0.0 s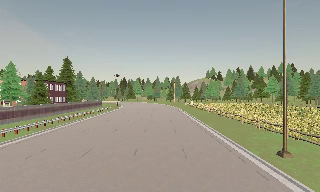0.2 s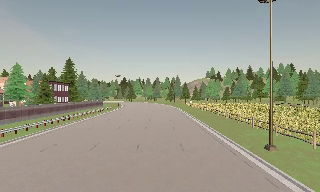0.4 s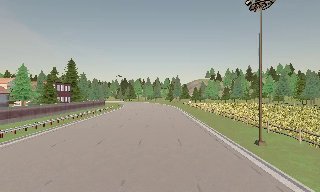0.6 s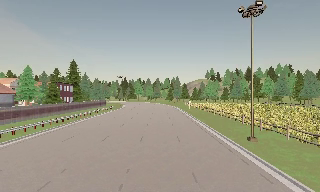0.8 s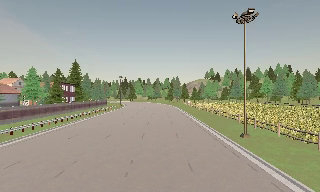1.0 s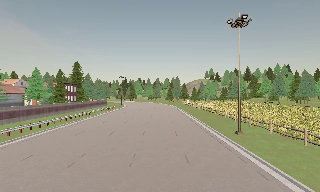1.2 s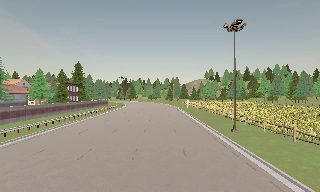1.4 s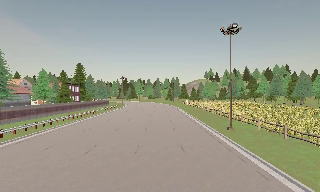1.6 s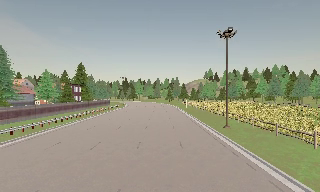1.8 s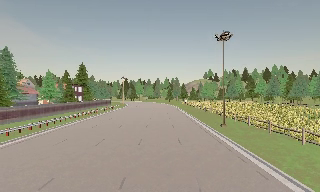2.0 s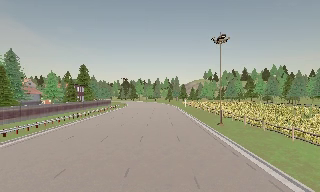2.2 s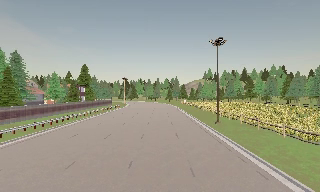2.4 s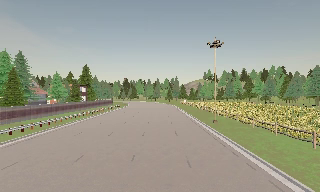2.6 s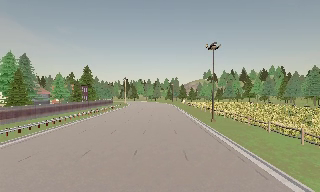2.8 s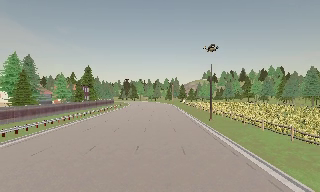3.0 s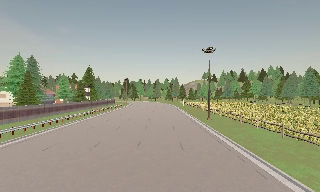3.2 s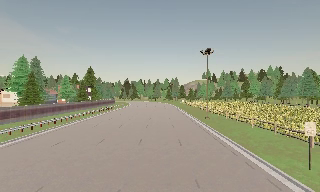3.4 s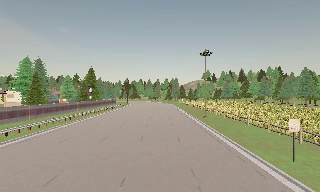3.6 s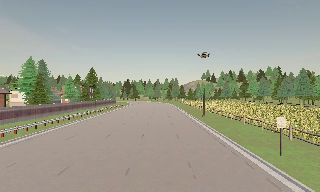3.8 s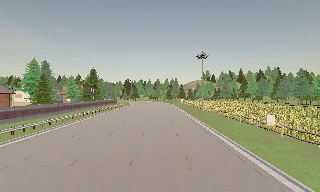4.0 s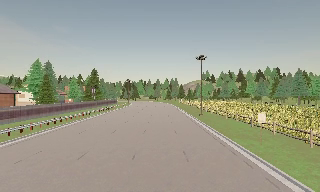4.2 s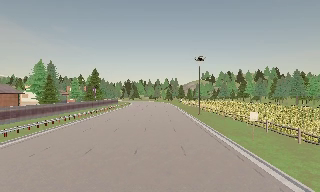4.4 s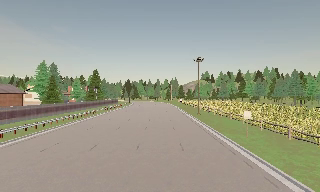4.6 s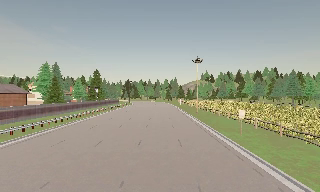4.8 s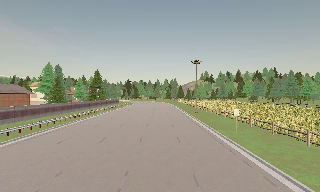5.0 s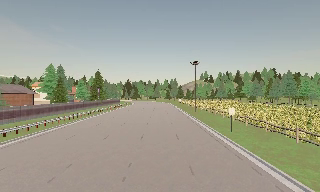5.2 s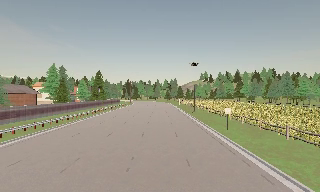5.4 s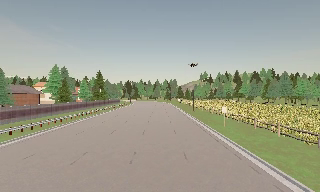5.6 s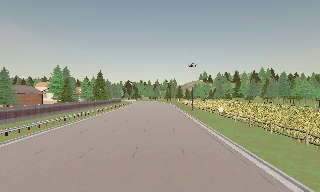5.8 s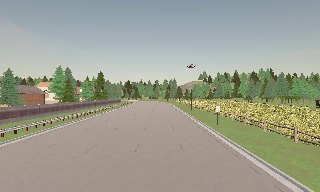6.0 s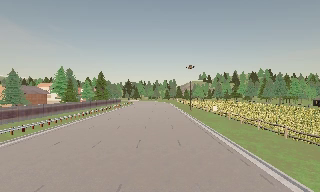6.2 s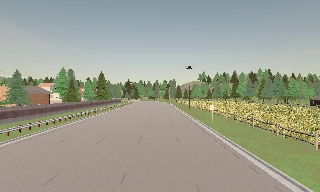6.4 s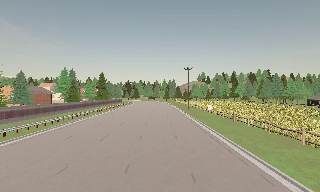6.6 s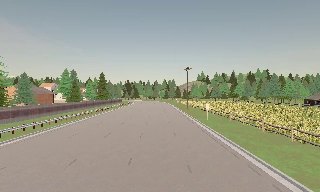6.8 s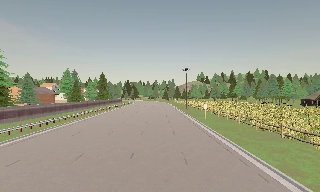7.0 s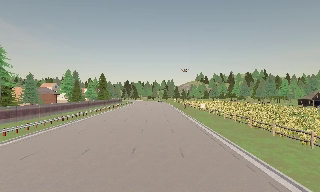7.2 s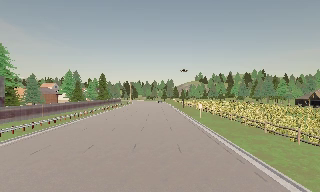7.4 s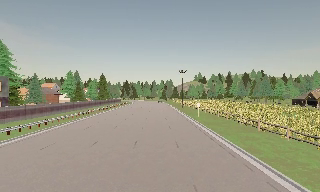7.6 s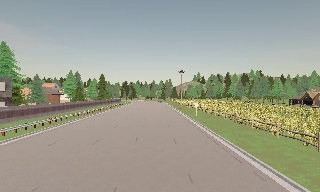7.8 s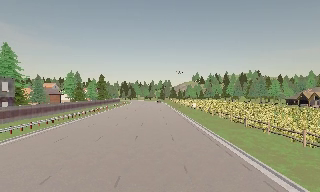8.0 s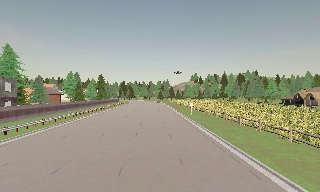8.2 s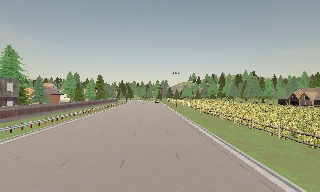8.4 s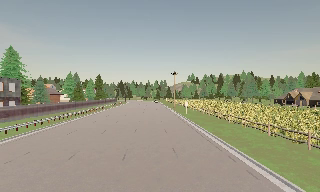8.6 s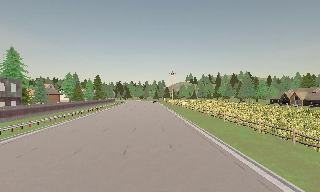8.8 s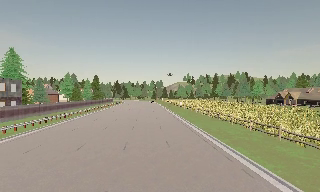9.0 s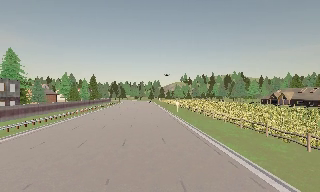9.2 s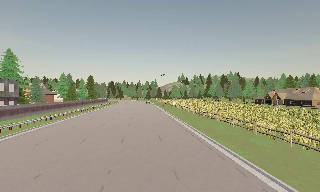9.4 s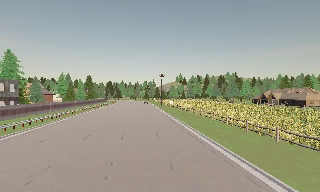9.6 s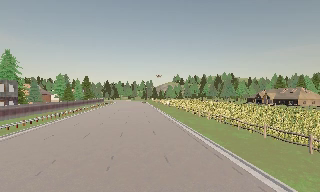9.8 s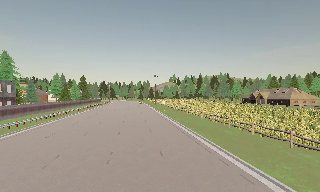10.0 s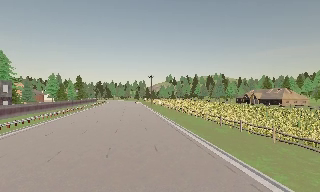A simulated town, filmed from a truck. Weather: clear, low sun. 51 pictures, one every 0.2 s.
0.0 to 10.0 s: The scene slides to the left, as the camera pans about 10 degrees to its right. It travels backward, about 50 m, so what stands in front gets smaller.
The film runs backward here.
